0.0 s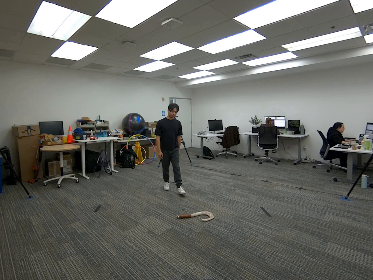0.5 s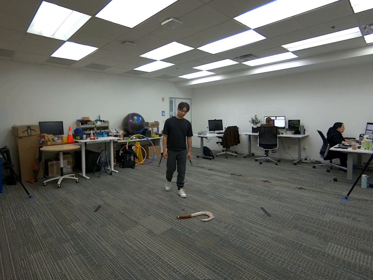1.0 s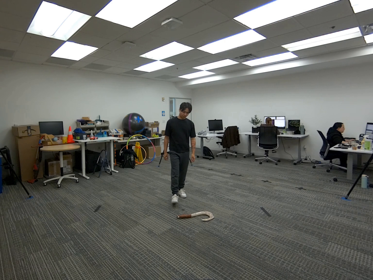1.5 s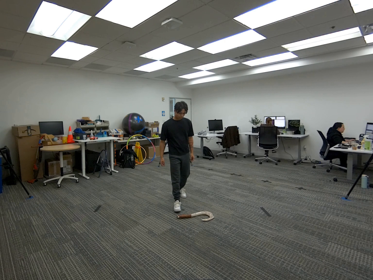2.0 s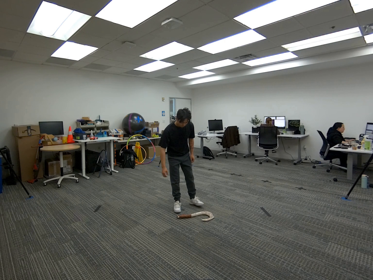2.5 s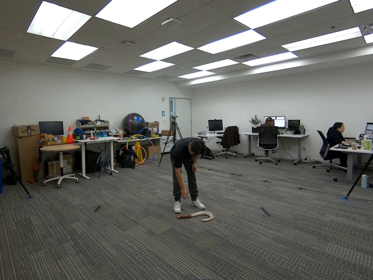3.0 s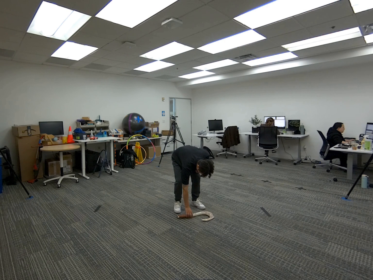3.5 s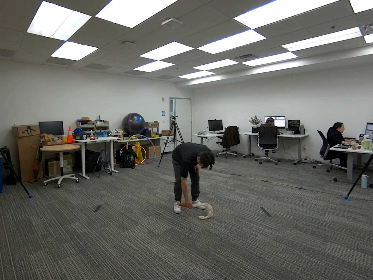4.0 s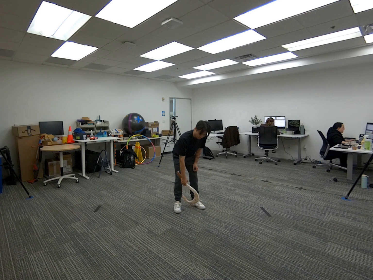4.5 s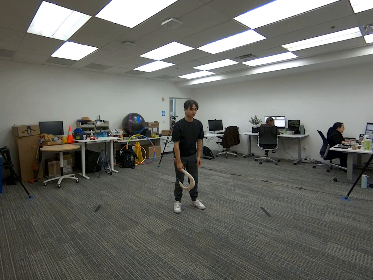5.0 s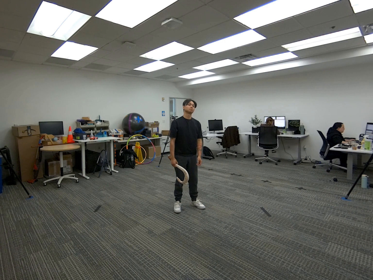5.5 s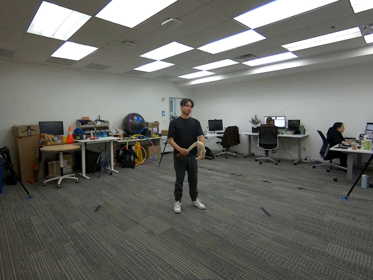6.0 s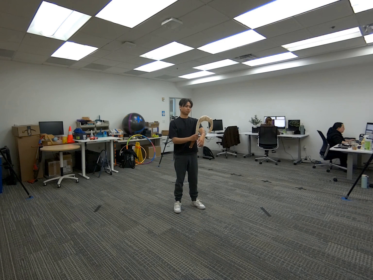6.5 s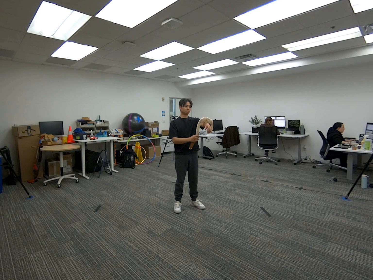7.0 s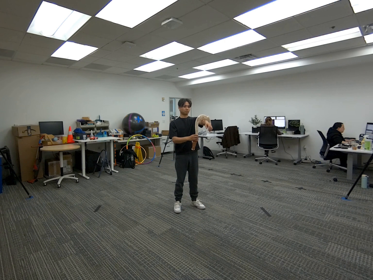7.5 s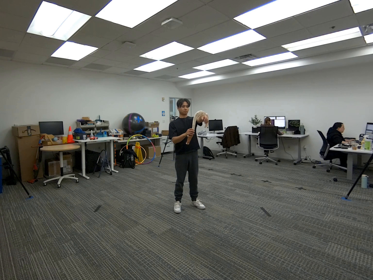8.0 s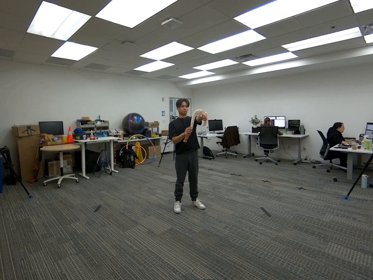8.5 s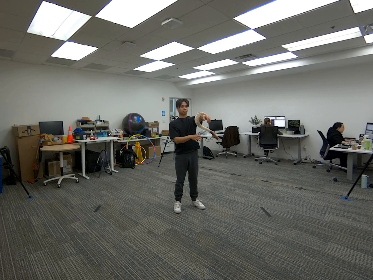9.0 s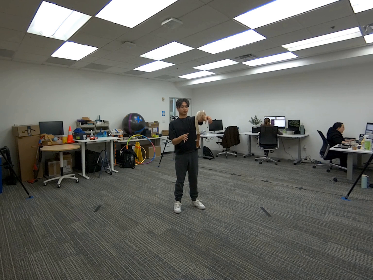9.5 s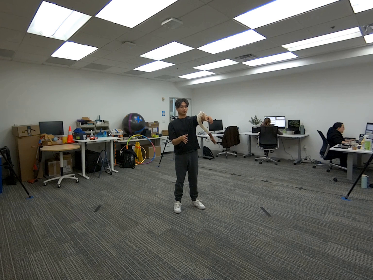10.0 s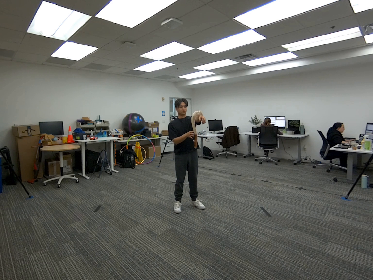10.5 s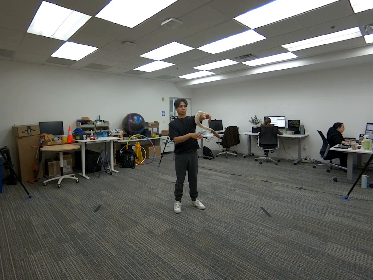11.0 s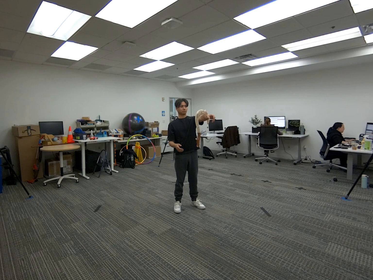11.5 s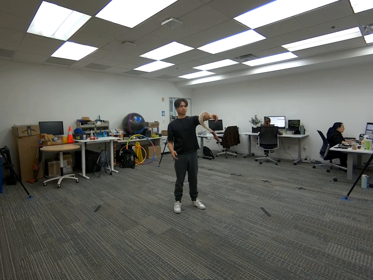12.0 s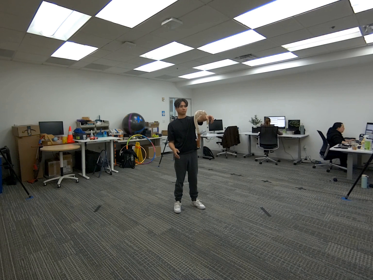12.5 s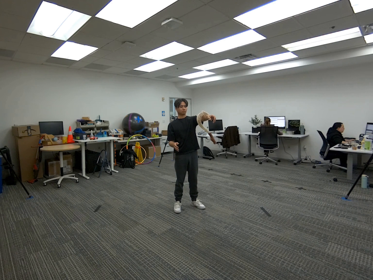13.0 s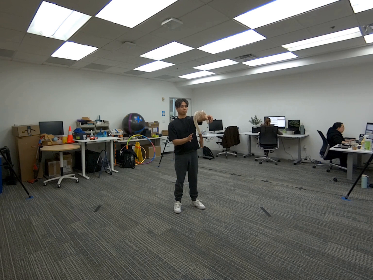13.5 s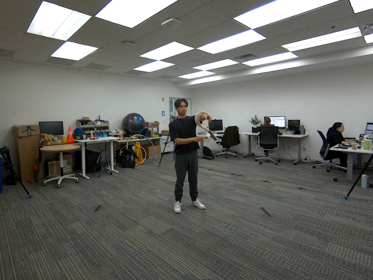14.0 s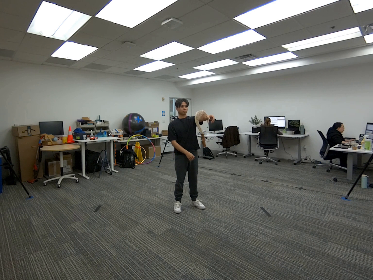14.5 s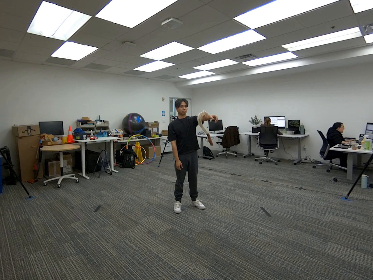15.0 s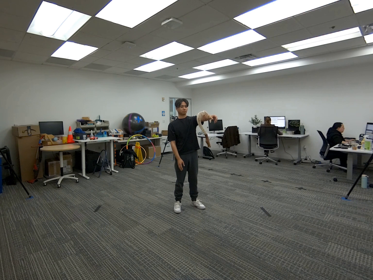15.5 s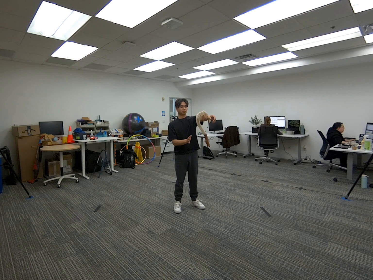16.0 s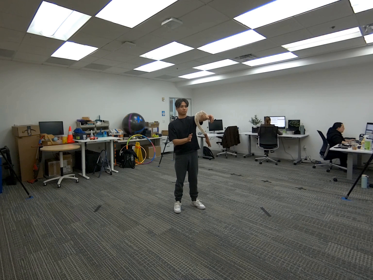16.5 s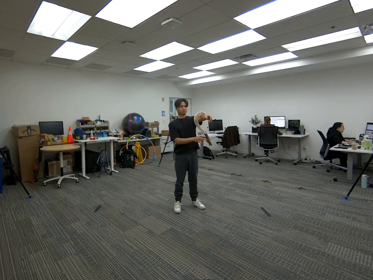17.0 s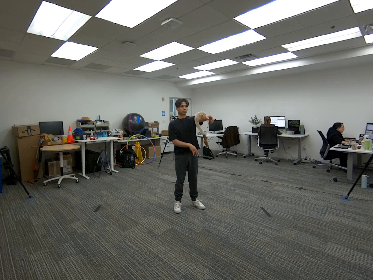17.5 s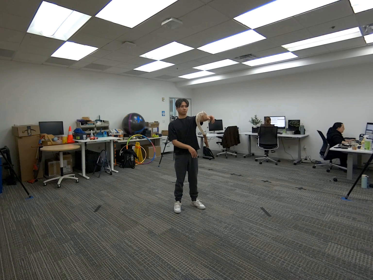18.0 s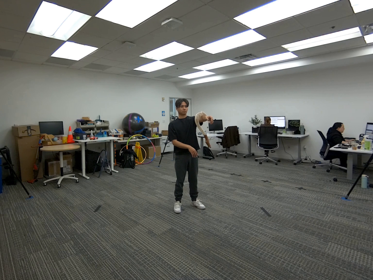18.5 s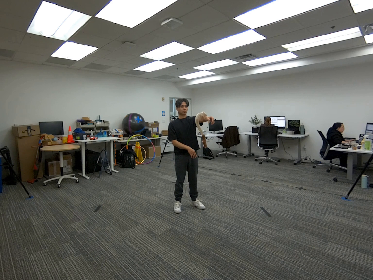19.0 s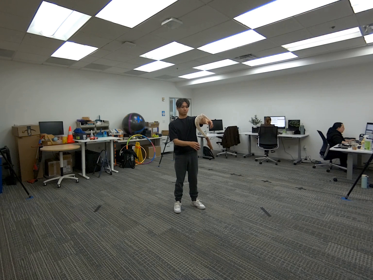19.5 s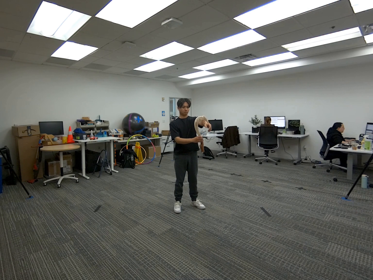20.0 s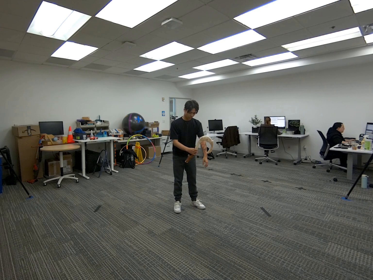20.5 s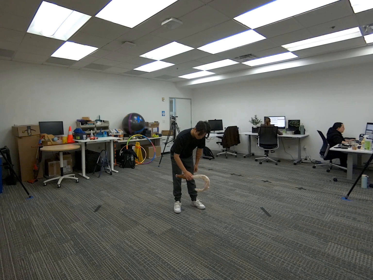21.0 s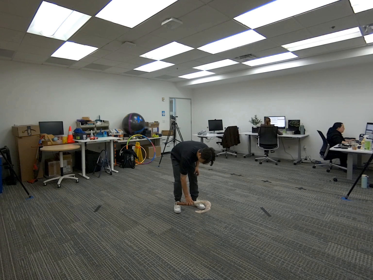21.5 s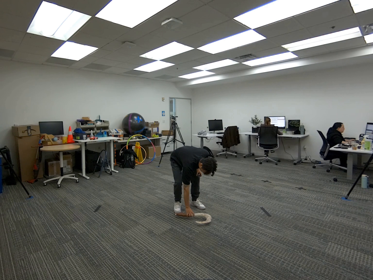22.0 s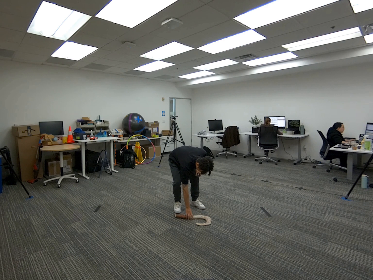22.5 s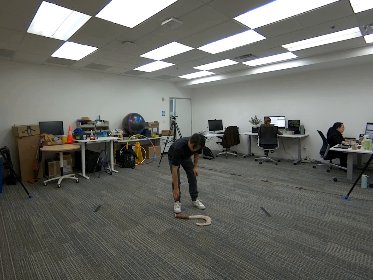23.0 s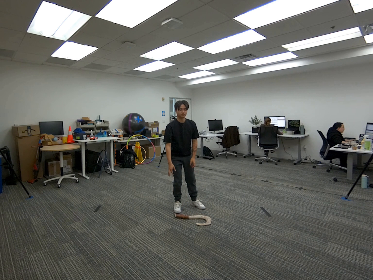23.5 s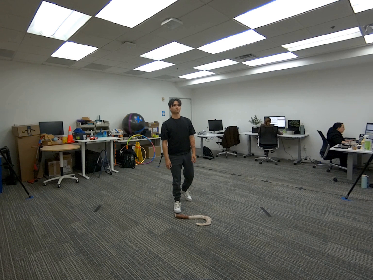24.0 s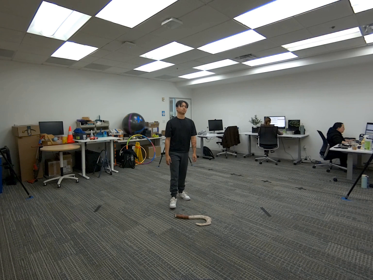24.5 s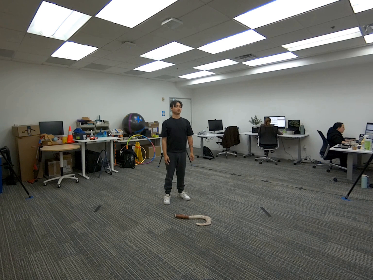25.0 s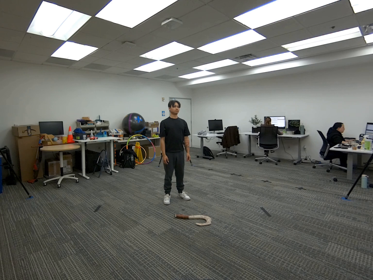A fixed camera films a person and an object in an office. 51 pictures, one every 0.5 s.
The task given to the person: Walk toward the Big Fish Hook lying on the floor. Reach down with your right hand and pick up the hook from the floor. Place the Big Fish Hook over the left wrist, allowing it to hang. Use your right hand to push the hanging hook to initiate the swinging motion. Stop swinging and with your right hand, place the hook on the floor.
